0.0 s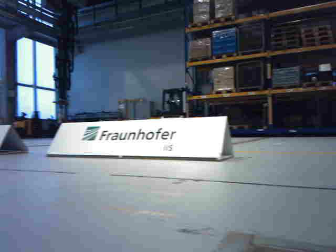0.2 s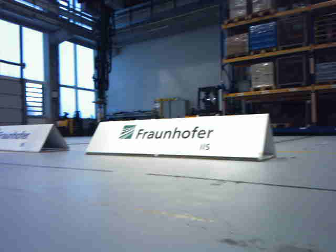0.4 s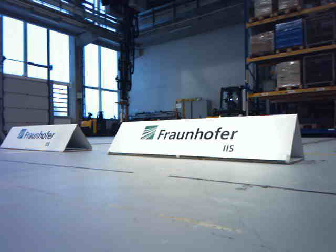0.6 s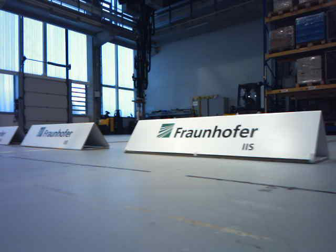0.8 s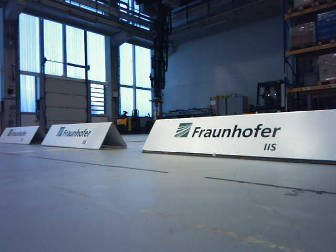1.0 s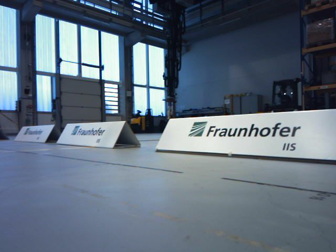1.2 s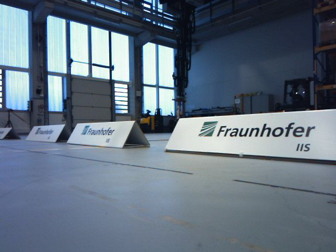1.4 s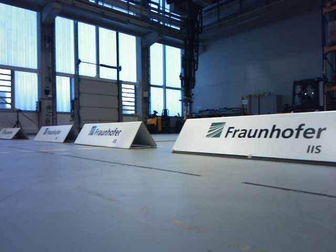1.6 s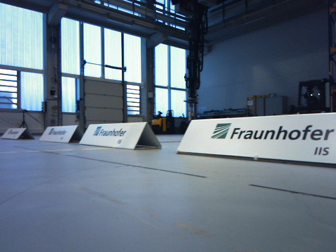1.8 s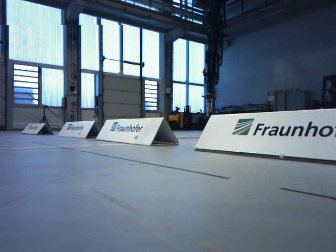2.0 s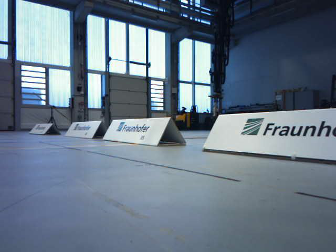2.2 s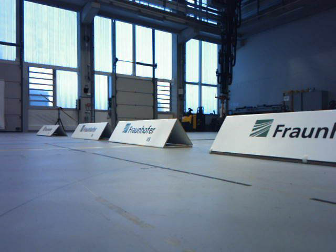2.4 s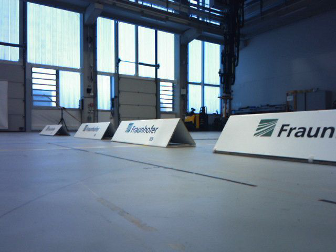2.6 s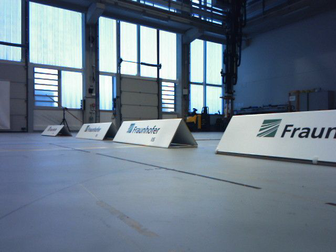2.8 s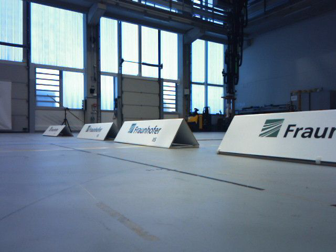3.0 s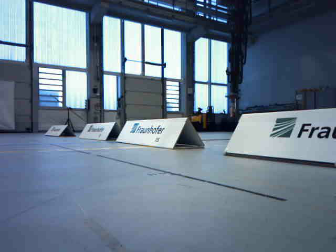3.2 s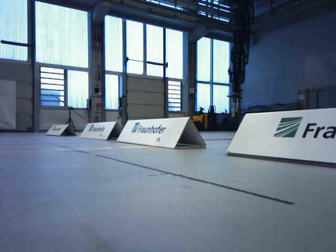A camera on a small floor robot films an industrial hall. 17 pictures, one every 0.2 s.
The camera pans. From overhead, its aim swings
counterclockwise.
The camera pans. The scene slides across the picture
to the right.
0.0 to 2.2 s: The scene slides to the right, as the camera pans about 30 degrees to its left. It travels forward, about 0.4 m, so what stands in front looms larger.
2.2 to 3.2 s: The camera travels forward, about 0.2 m, so what stands in front looms larger.
The film runs forward here.
